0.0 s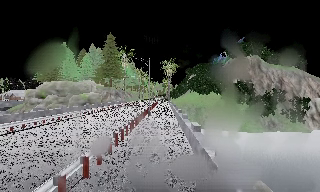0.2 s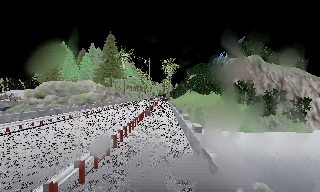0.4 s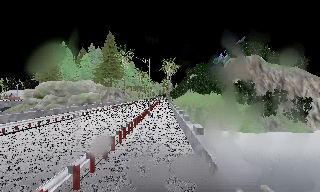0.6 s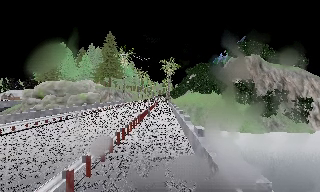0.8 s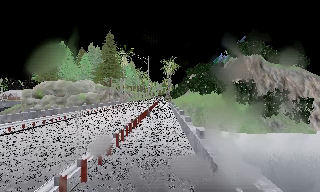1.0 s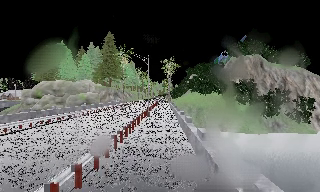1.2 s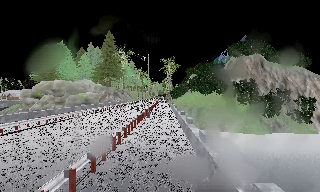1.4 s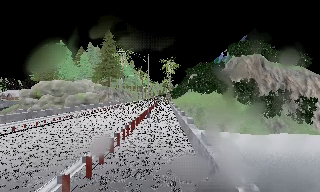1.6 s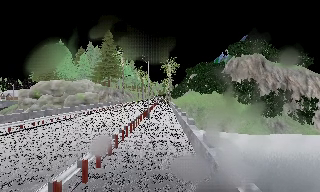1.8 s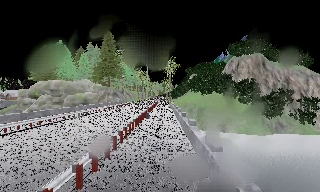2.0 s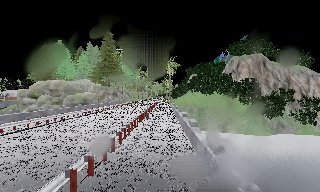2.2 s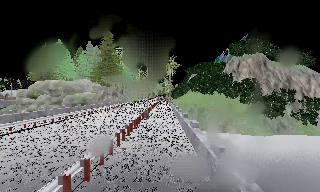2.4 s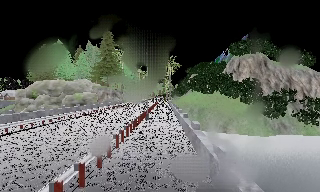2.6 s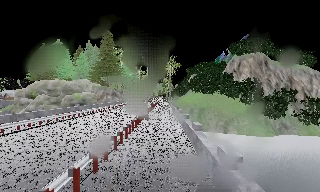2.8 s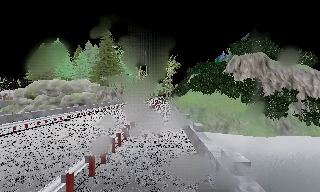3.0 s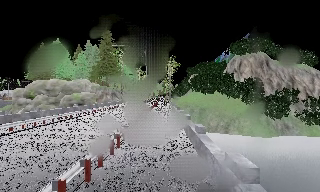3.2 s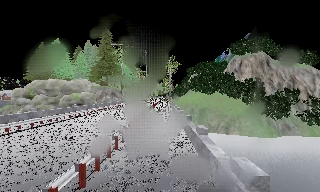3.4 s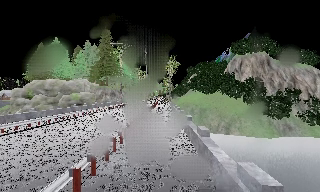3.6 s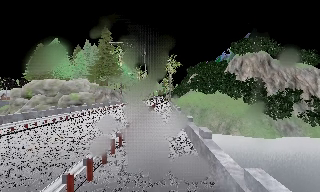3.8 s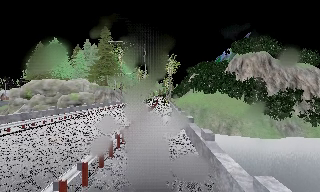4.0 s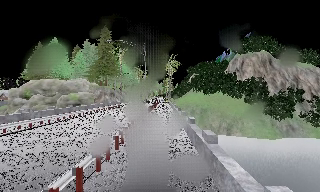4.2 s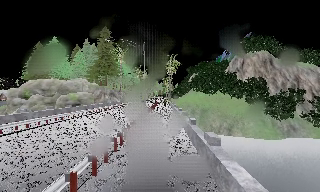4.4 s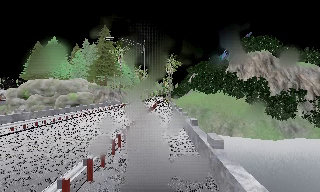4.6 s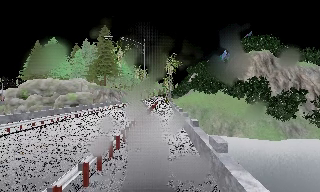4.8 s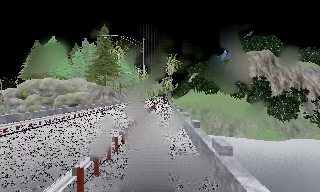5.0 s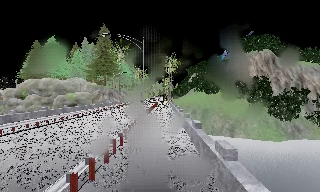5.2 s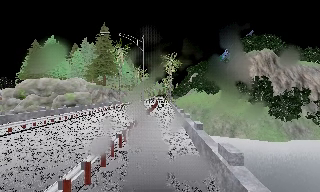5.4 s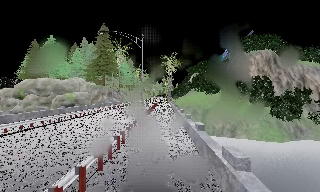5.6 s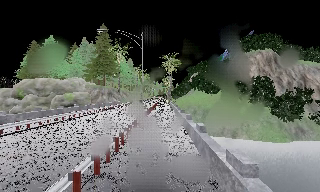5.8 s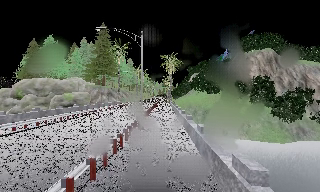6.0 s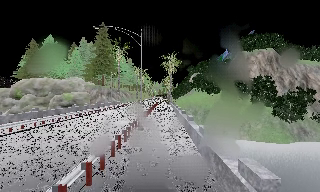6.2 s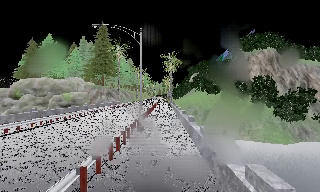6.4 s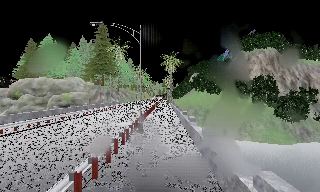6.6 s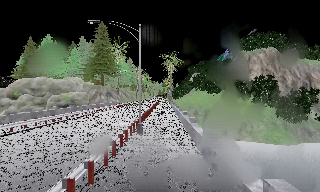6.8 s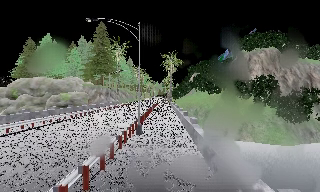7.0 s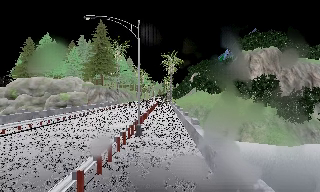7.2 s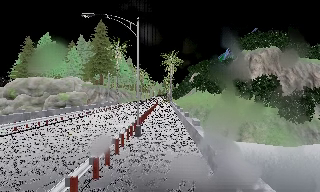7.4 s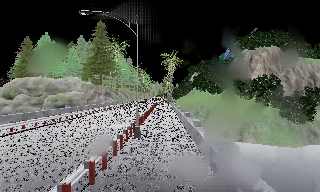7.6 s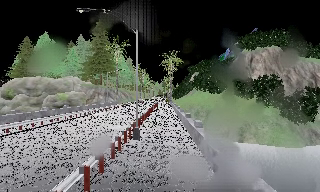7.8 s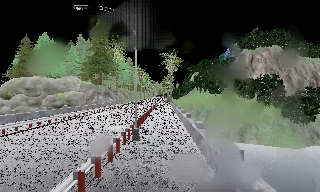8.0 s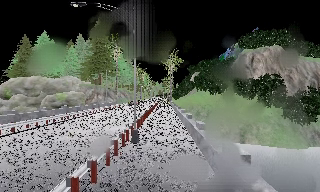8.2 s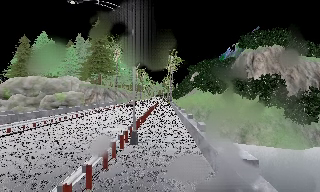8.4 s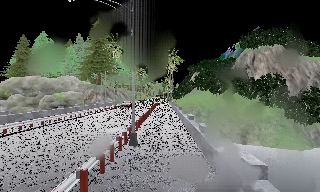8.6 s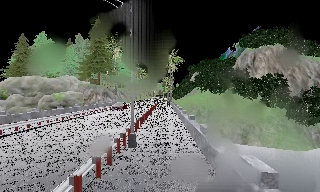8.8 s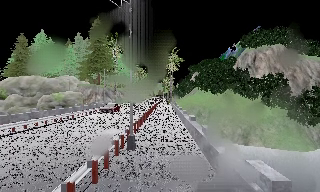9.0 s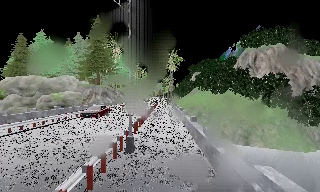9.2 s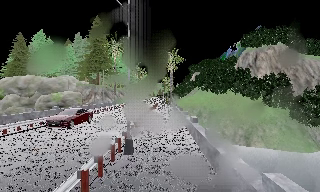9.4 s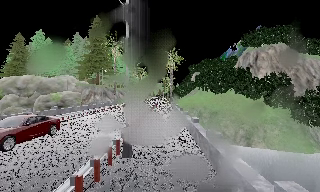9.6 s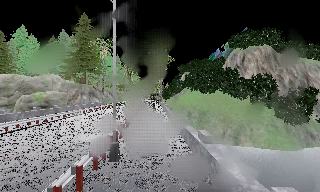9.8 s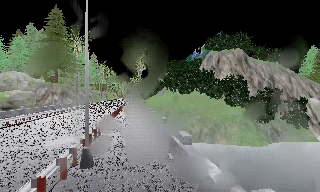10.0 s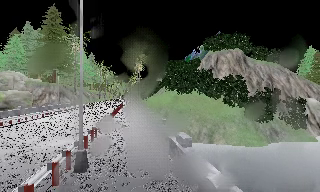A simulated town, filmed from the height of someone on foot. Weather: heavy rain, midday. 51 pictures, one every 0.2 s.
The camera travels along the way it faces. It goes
forward.
0.0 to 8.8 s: The camera travels forward, about 13 m, so what stands in front looms larger.
8.8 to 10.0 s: The scene slides to the left, as the camera pans about 10 degrees to its right. It travels forward, about 1.5 m, so what stands in front looms larger.
The film runs forward here.
